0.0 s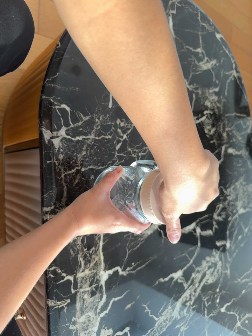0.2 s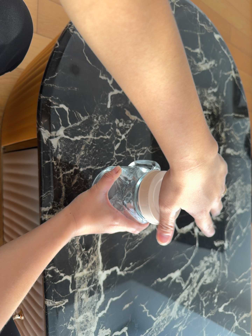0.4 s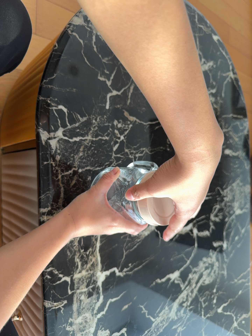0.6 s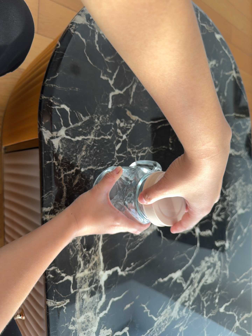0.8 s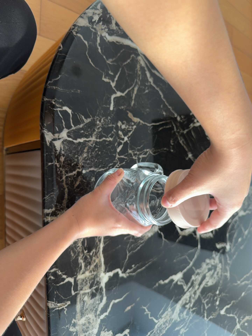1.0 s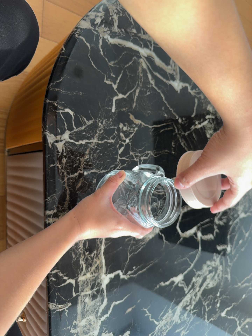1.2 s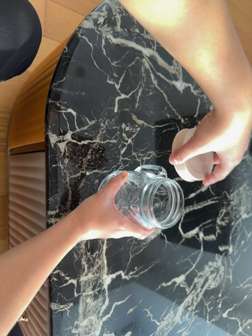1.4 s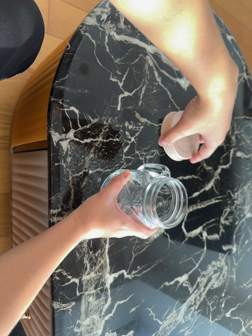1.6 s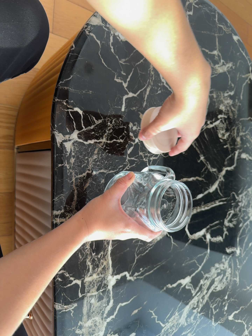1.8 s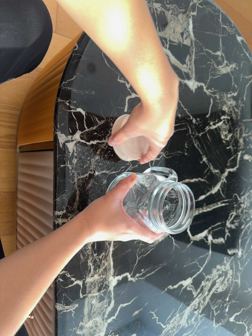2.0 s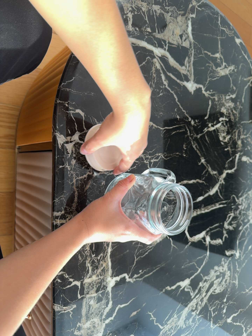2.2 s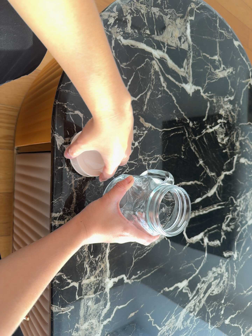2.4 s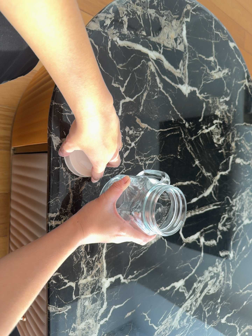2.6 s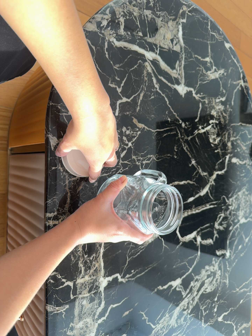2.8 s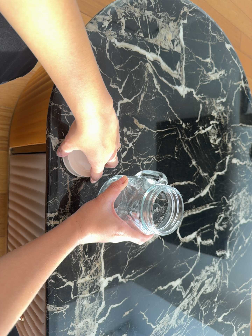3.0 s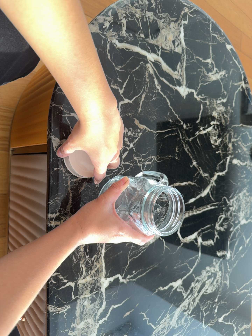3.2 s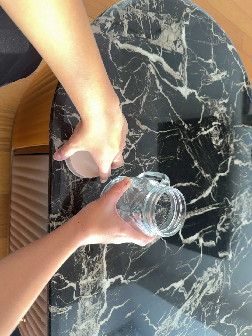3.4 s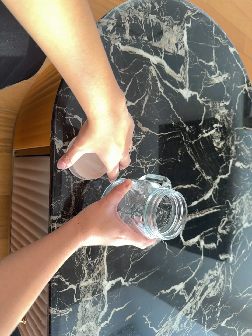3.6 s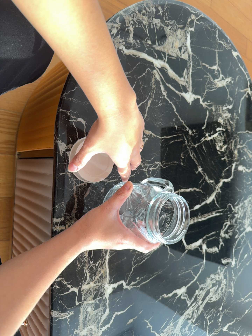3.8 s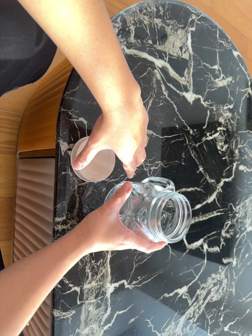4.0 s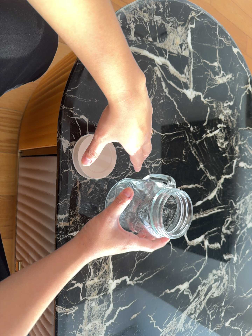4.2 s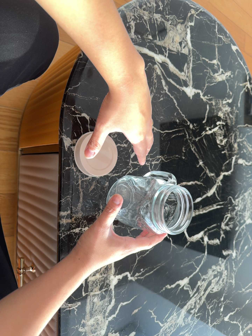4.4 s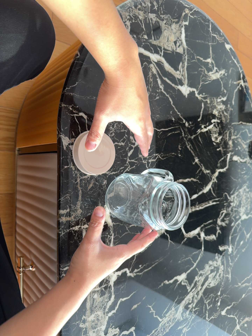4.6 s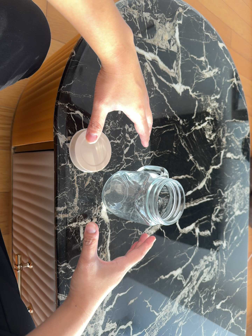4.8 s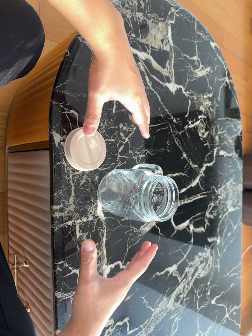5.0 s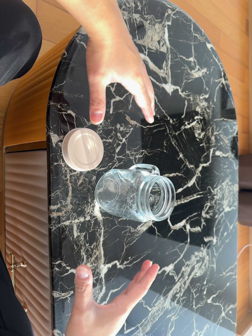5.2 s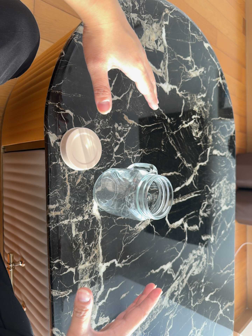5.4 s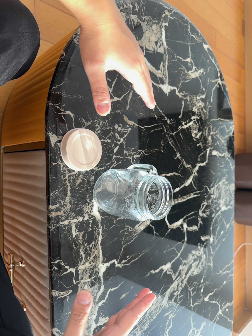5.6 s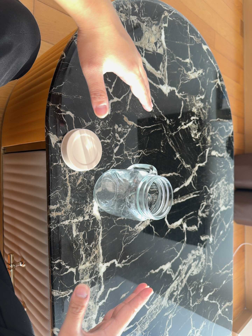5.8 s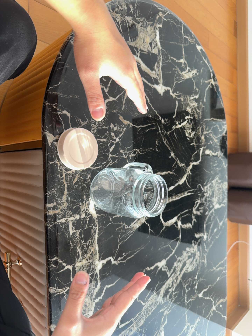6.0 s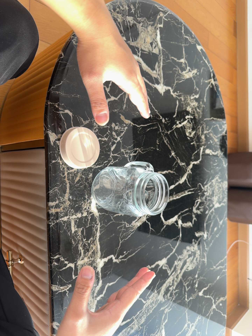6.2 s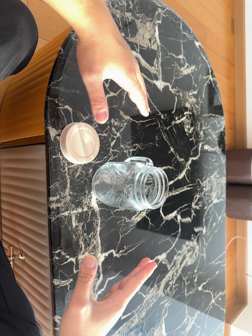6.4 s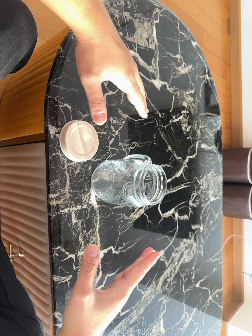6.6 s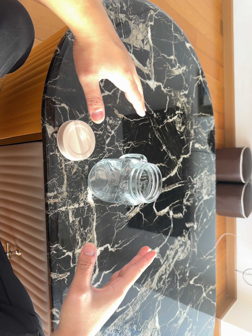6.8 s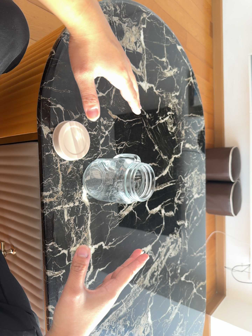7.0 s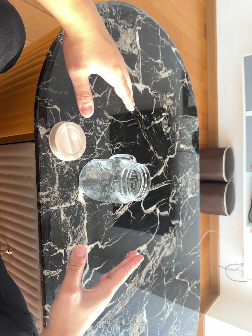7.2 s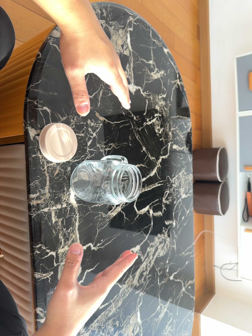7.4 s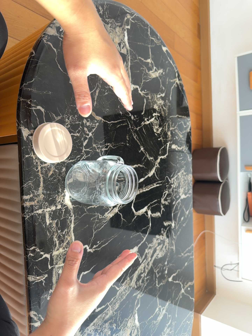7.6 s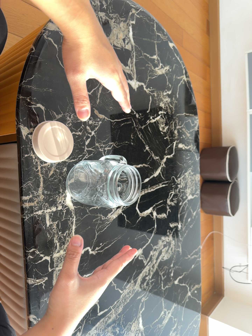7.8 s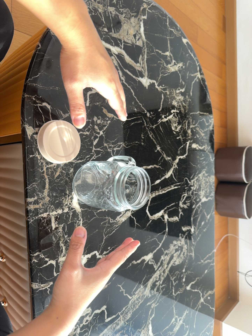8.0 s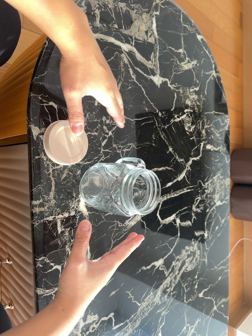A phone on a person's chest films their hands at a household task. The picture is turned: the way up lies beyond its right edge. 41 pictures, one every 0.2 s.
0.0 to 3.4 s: The camera shifts only a little, or ends up much as it began.
3.4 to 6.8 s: The scene slides to the left, as the camera pans about 10 degrees to its right. It travels backward, about 9 cm, so what stands in front gets smaller.
6.8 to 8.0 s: The camera travels forward, about 8 cm, so what stands in front looms larger.
The film runs forward here.
